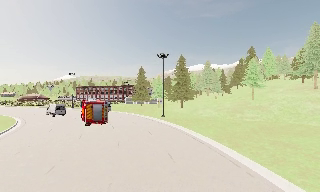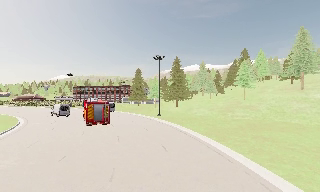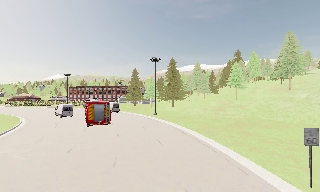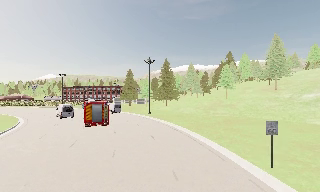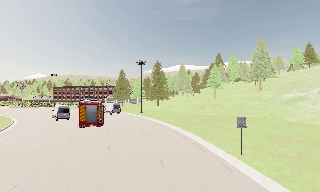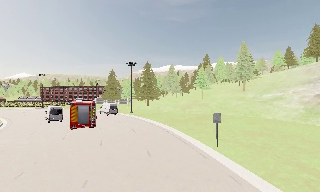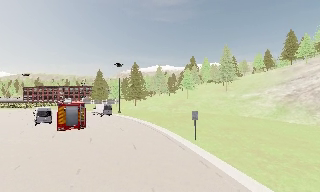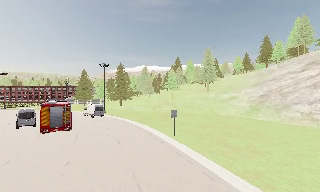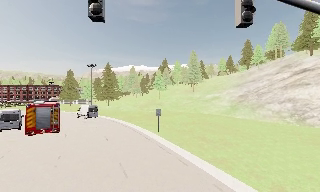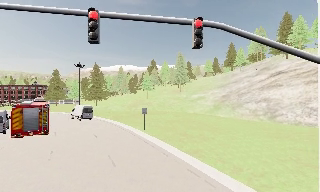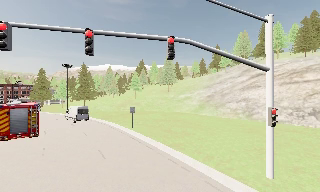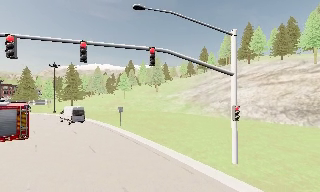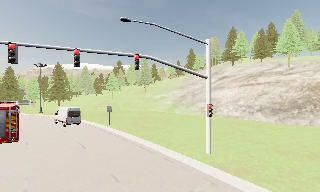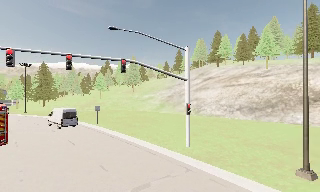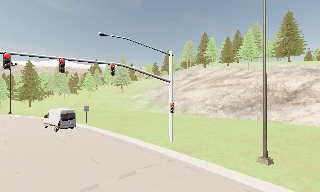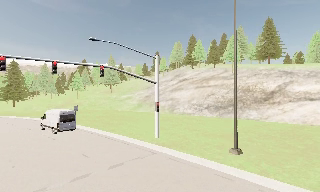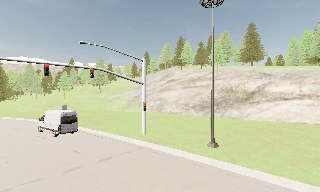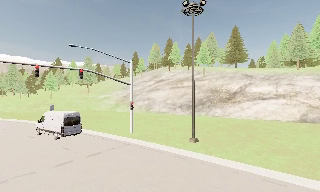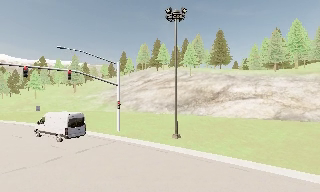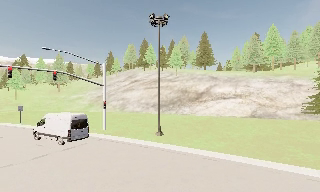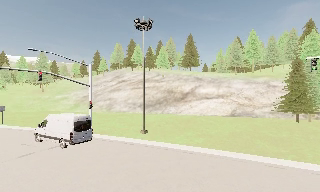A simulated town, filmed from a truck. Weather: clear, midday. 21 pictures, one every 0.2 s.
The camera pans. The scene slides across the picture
to the left.
The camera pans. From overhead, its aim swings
clockwise.
0.0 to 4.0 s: The scene slides to the left, as the camera pans about 70 degrees to its right. It travels backward, about 30 m.
The film runs backward here.
